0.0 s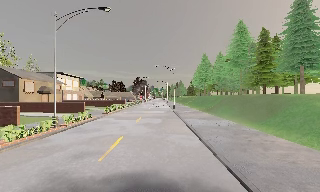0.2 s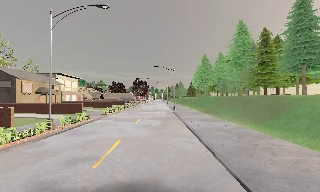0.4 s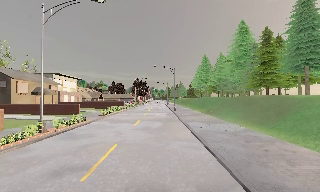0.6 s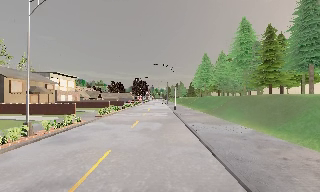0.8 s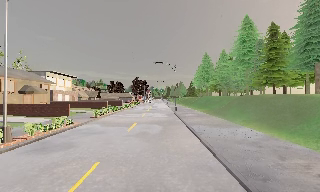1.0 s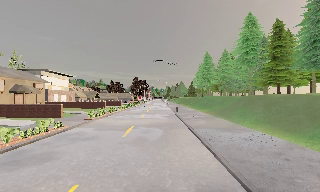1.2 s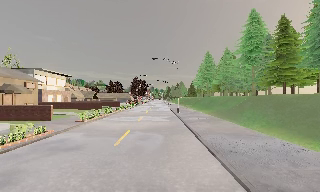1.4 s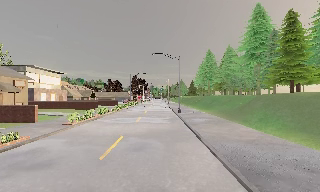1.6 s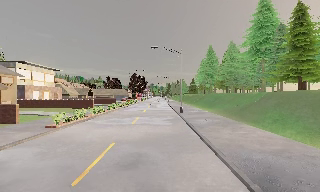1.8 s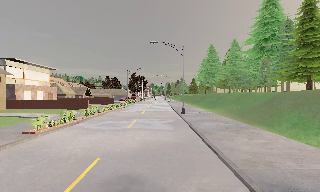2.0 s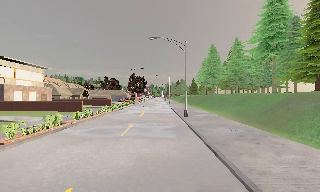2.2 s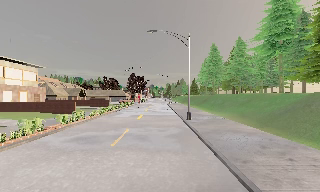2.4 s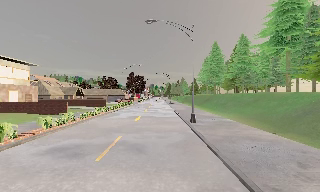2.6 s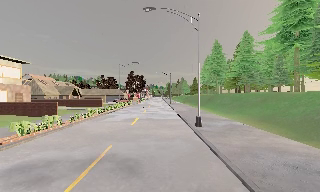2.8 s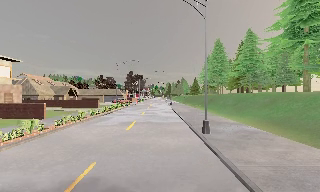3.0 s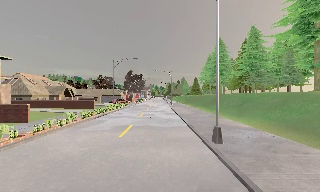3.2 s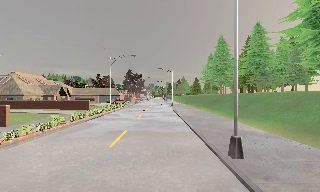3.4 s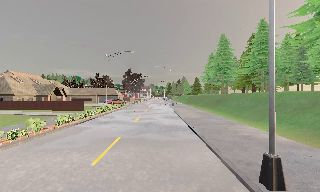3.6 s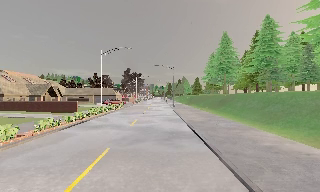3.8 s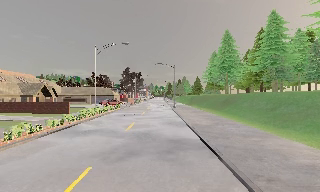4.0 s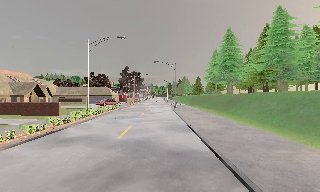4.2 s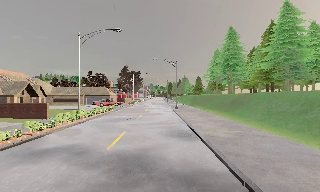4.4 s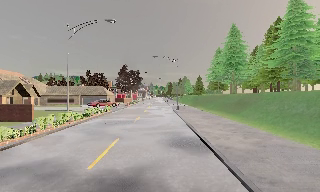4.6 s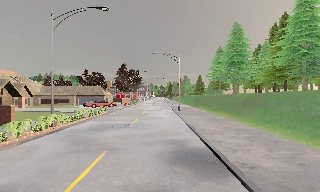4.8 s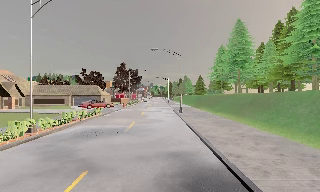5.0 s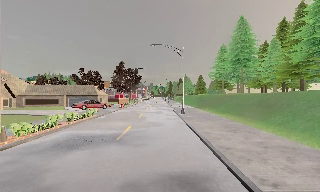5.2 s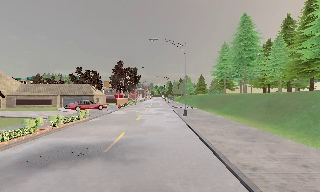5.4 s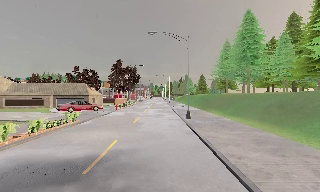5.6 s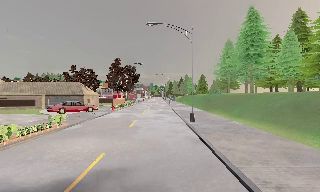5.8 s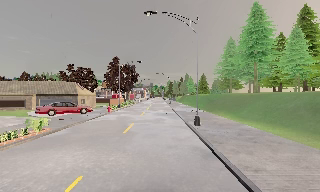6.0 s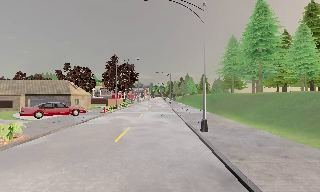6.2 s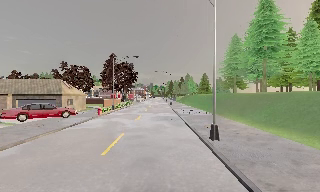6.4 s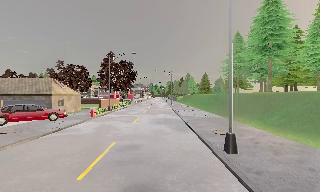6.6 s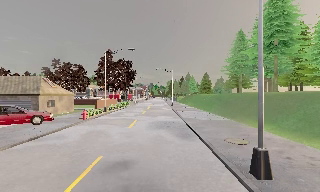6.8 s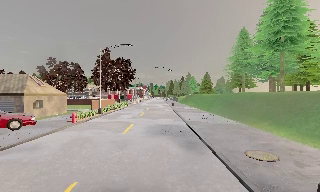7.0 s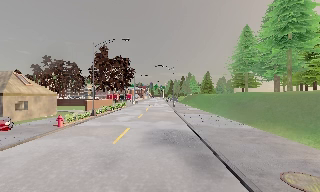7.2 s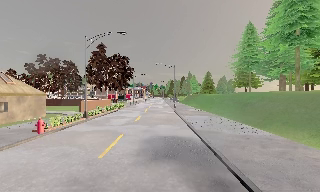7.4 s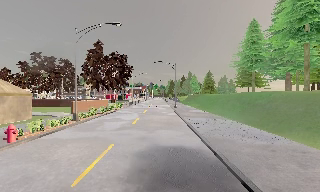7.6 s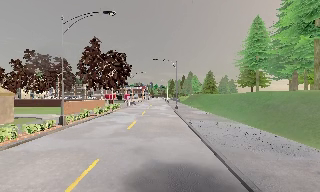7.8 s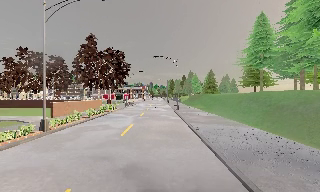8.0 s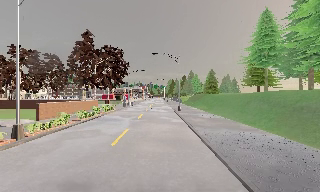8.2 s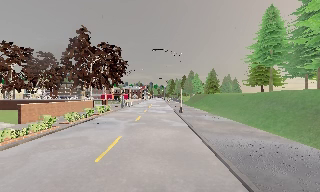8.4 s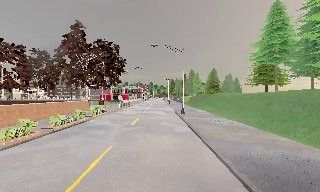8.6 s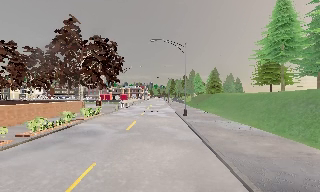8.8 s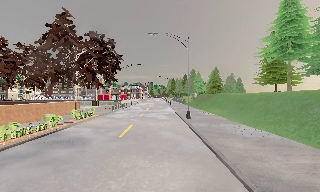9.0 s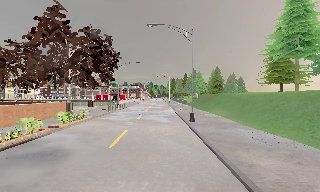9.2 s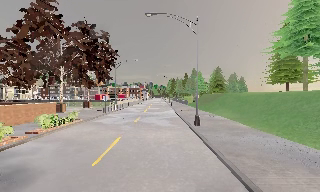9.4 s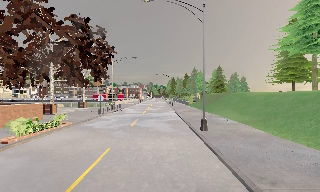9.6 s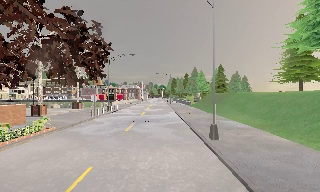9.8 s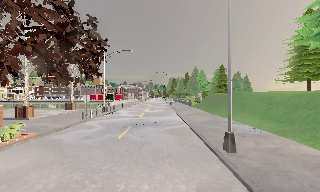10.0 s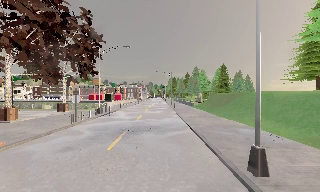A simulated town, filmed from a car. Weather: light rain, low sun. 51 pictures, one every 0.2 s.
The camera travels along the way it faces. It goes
forward.
0.0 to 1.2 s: The camera travels forward, about 6 m, so what stands in front looms larger. It gains speed.
1.2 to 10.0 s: The camera travels forward, about 75 m, so what stands in front looms larger.
The film runs forward here.
